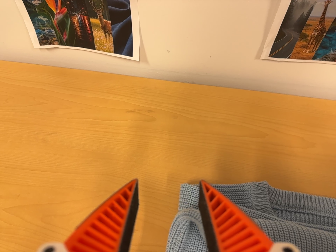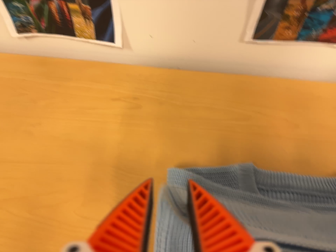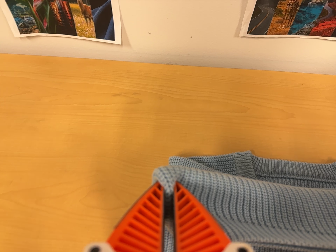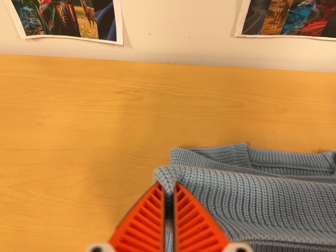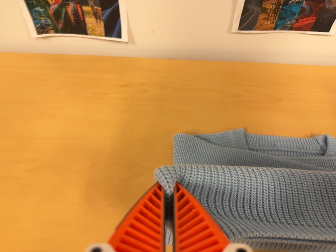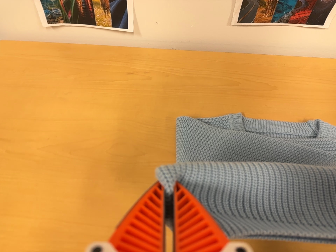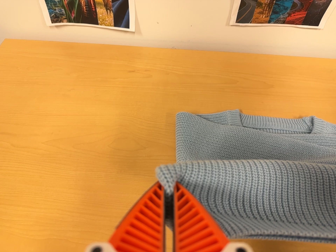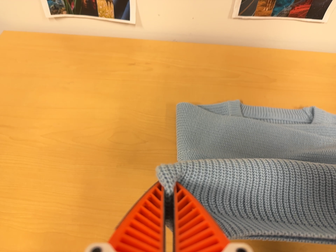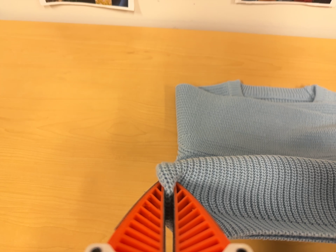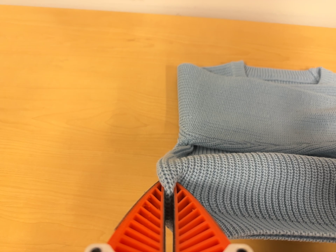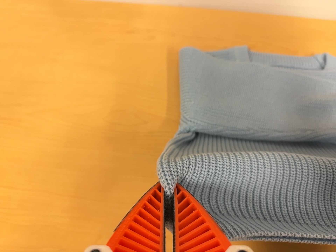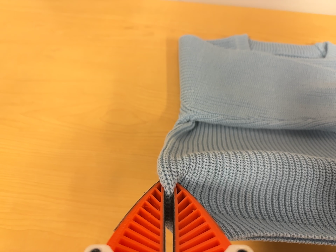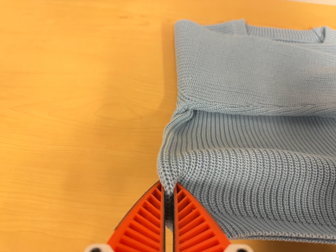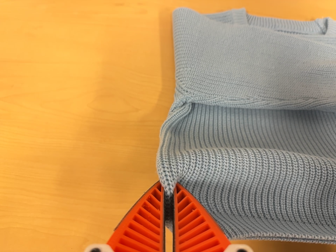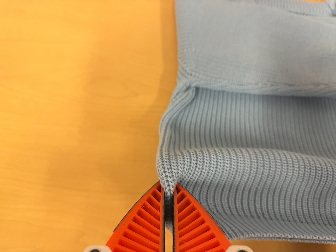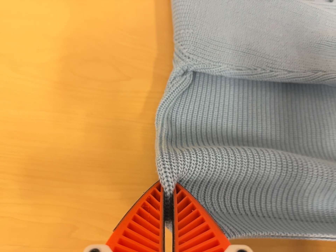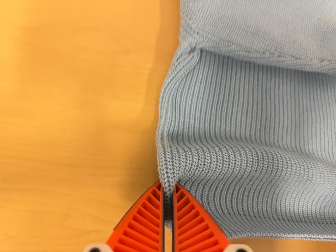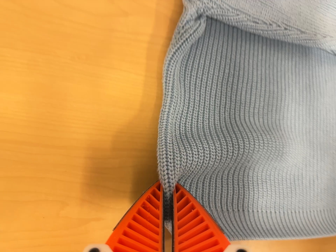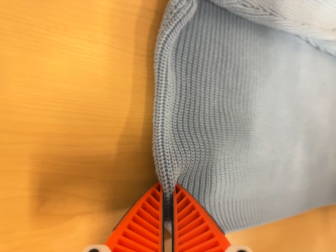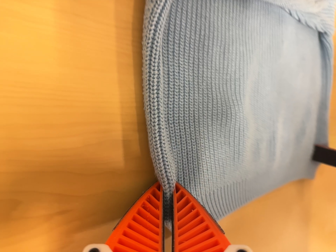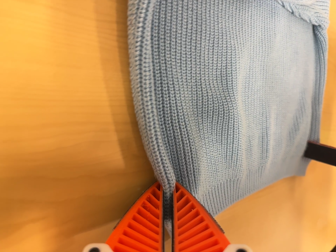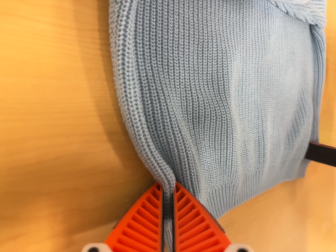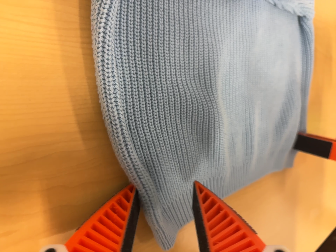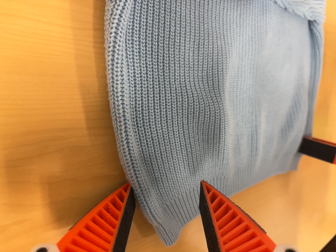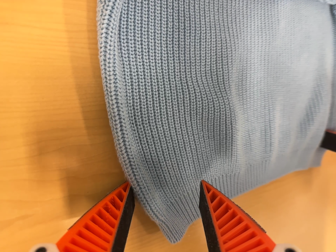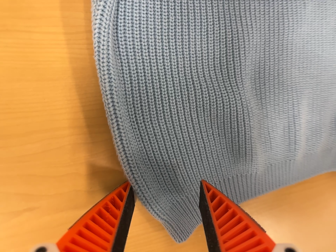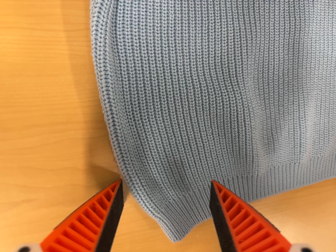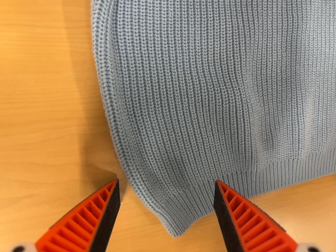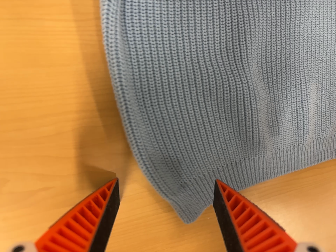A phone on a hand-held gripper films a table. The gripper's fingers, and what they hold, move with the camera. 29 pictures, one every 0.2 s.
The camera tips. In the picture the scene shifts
upward.
0.0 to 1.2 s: The camera travels backward and toward the bottom of its view, about 16 cm, so what stands in front gets smaller.
1.2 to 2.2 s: The camera travels forward, about 7 cm, so what stands in front looms larger.
2.2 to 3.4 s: The camera pans to its right by about 20 degrees. It travels forward and to its left, about 16 cm, so what stands in front looms larger. Its aim tips toward the bottom of its view by about 20 degrees, and the scene shifts upward.
3.4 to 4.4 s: The camera swings to its right by about 20 degrees, and the scene slides to the left. It travels forward, about 6 cm, so what stands in front looms larger. Its aim tips toward the bottom of its view by about 15 degrees, and the scene shifts upward.
4.4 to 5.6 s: The scene slides to the right, as the camera pans about 20 degrees to its left. It travels to its right, about 6 cm.
The film runs backward here.
